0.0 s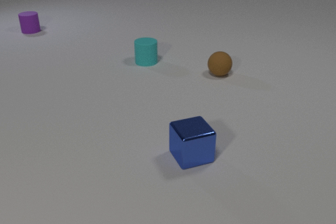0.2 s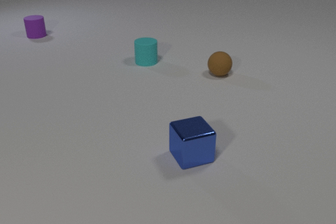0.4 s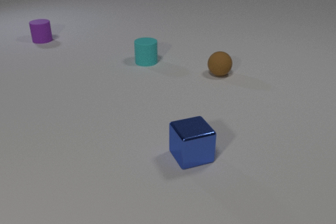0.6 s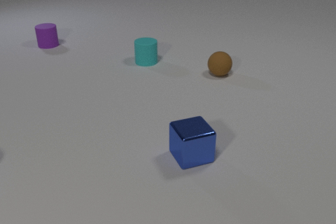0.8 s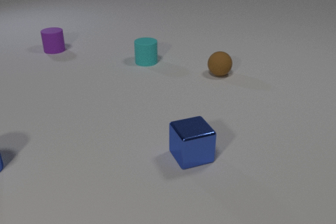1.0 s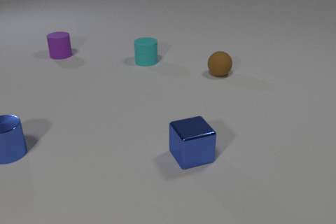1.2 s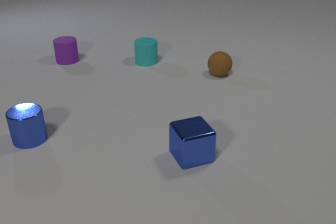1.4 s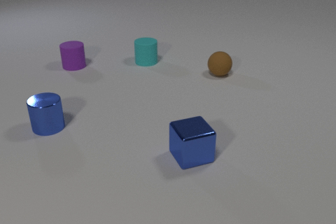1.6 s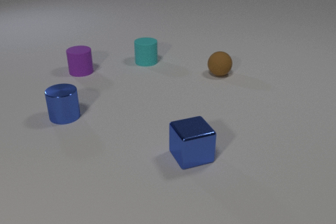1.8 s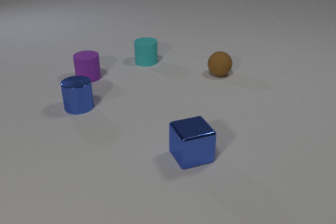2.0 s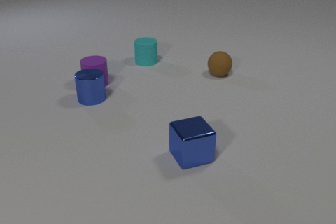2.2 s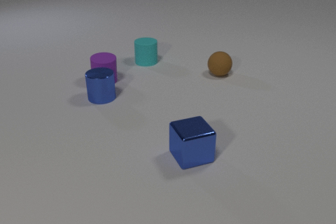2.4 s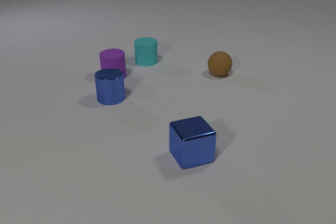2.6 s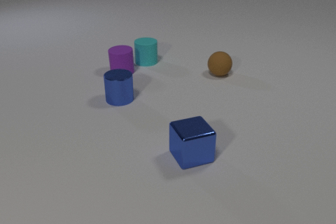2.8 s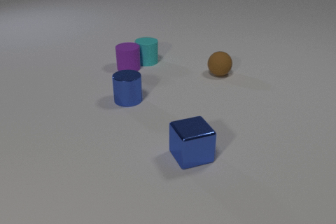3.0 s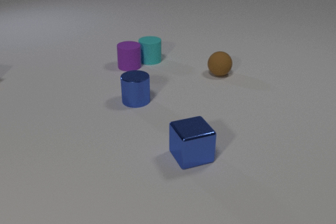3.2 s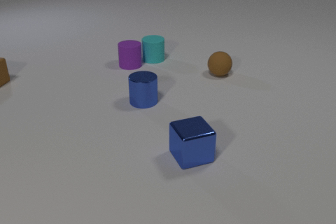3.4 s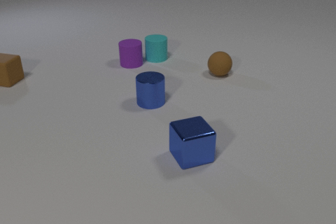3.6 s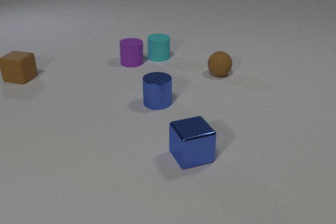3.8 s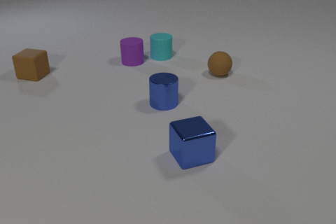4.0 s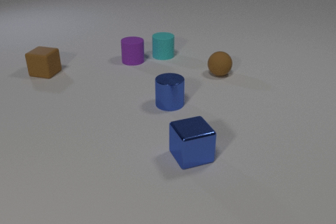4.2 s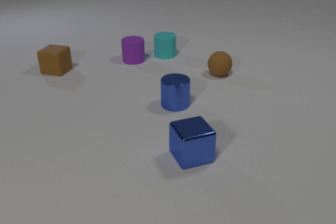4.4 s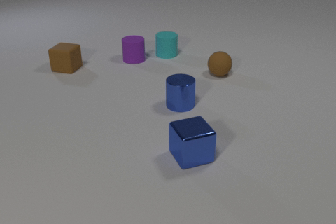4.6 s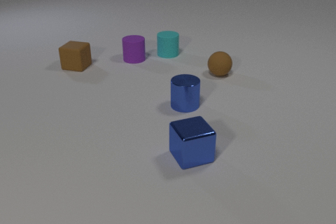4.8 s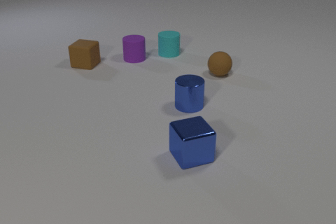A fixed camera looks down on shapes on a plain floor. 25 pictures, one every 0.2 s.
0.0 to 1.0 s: The blue metal cylinder comes in at the left edge, slides to the right and away from the camera. The purple rubber cylinder slides toward the camera.
1.0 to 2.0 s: The blue metal cylinder slides away from the camera and to the right. The purple rubber cylinder slides toward the camera and to the right.
2.0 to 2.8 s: The blue metal cylinder slides to the right. The purple rubber cylinder slides to the right and away from the camera. The blue metal cylinder and the purple rubber cylinder collide. The purple rubber cylinder and the cyan rubber cylinder collide.
2.8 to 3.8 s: The blue metal cylinder slides to the right. The purple rubber cylinder slides away from the camera. The cyan rubber cylinder slides to the right and away from the camera. The brown rubber cube comes in at the left edge, slides to the right.
3.8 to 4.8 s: The blue metal cylinder slides to the right. The purple rubber cylinder slides away from the camera. The cyan rubber cylinder slides to the right and away from the camera. The brown rubber cube slides to the right.
What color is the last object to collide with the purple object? cyan.
Are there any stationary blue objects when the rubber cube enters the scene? yes.
What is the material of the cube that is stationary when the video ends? metal.
